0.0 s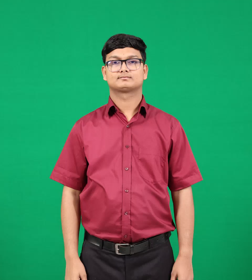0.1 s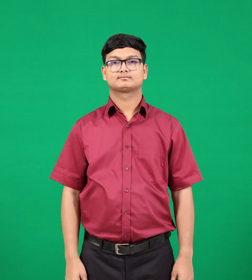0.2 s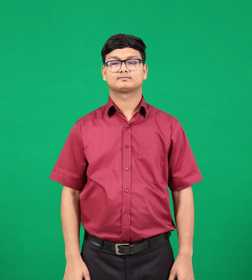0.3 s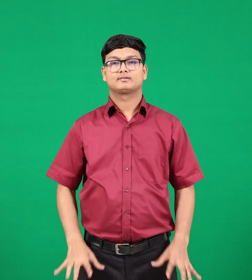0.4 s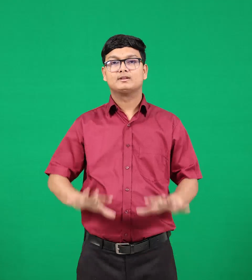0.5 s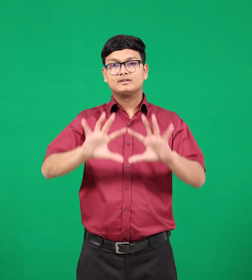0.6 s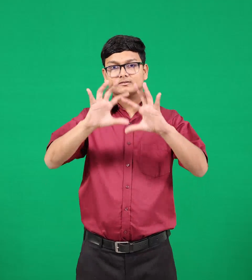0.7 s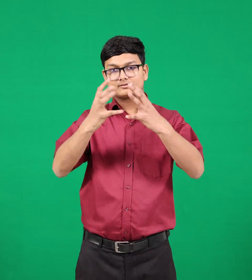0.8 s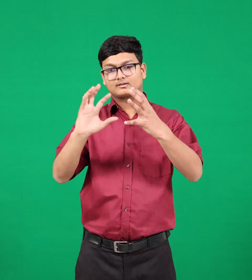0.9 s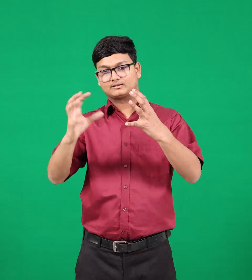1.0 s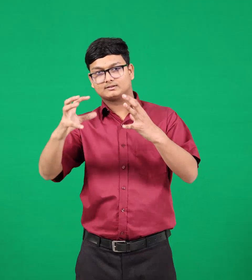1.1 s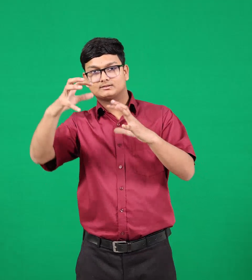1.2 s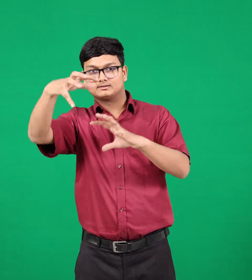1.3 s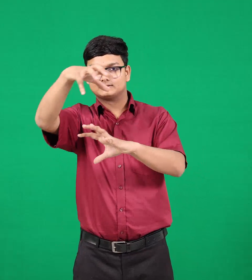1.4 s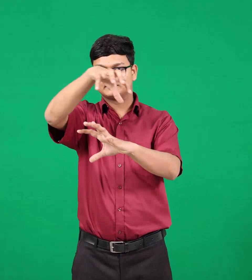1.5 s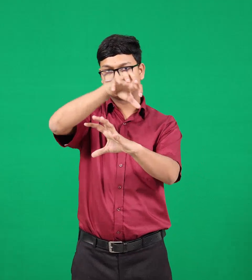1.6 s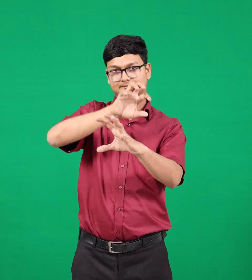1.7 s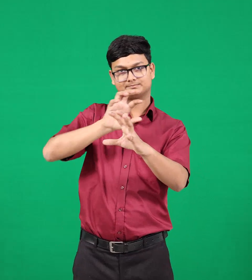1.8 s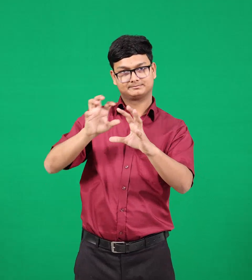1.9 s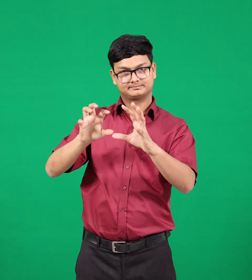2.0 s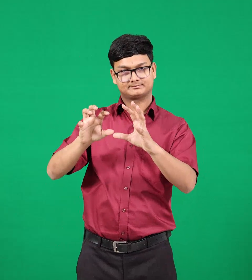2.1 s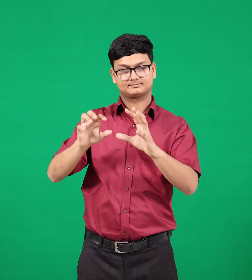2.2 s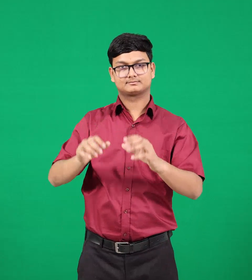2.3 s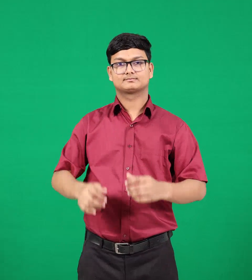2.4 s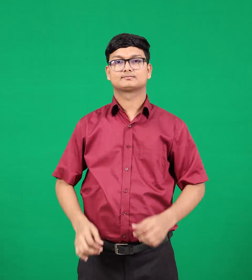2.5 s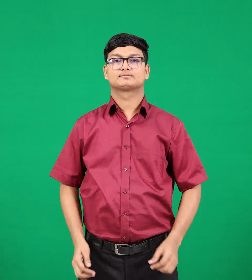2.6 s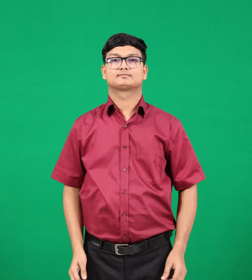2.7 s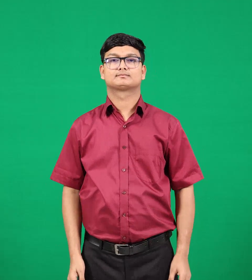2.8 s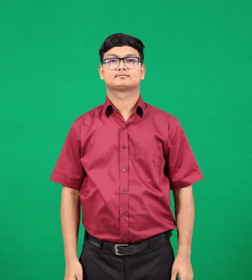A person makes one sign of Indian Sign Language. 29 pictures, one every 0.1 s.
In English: countries
